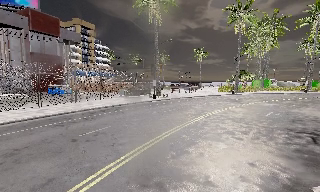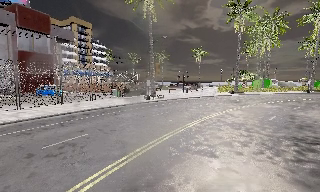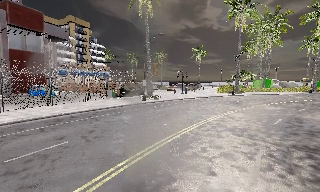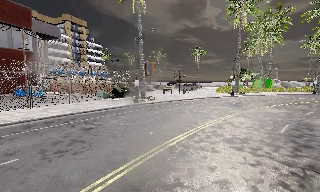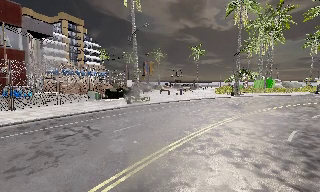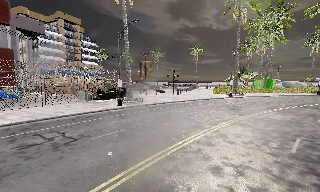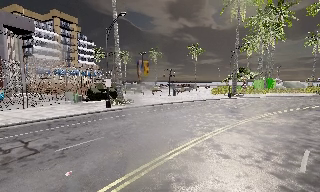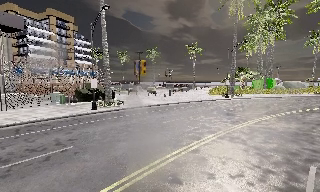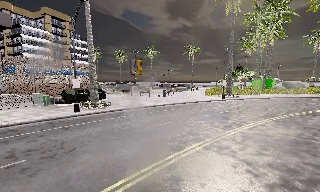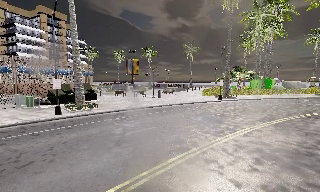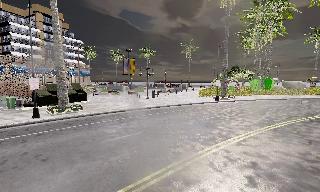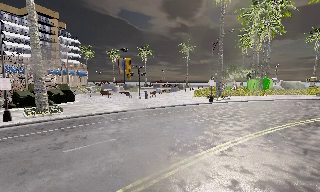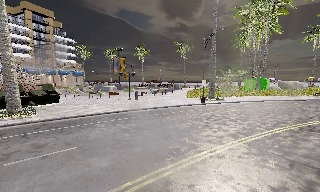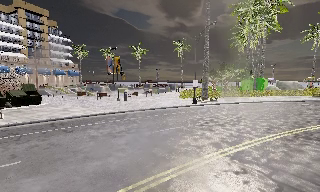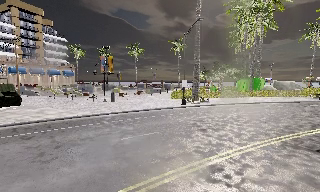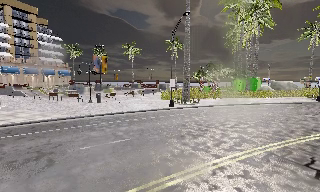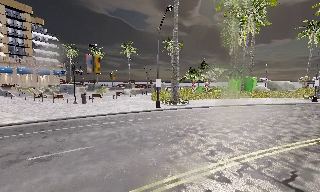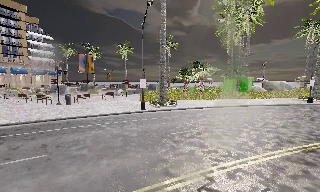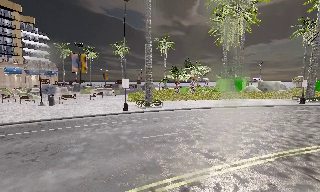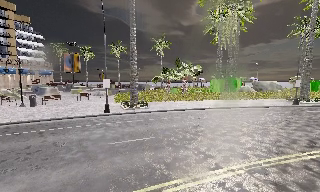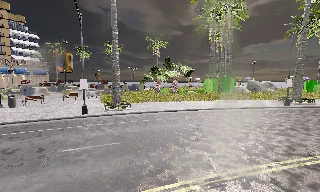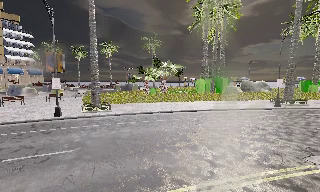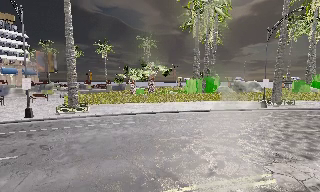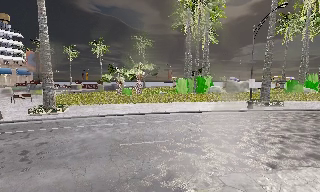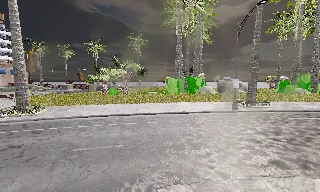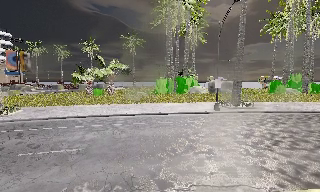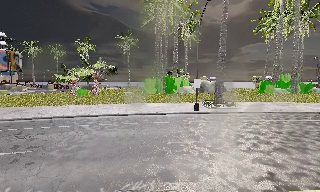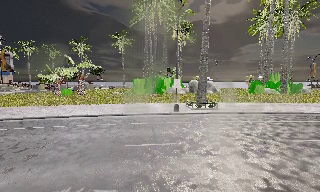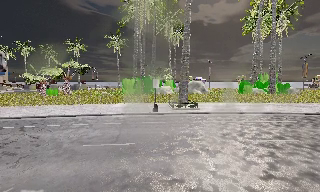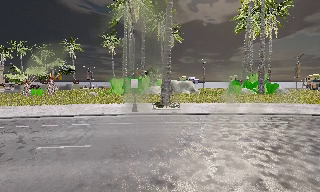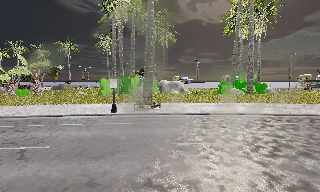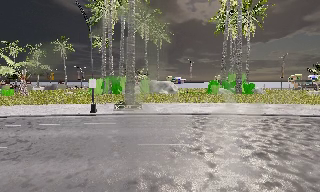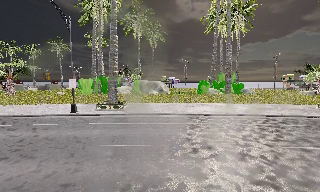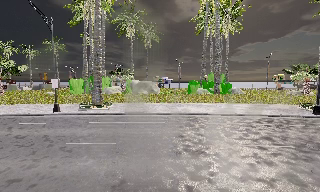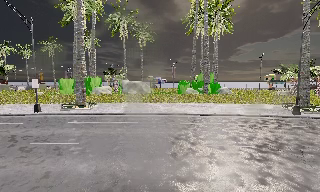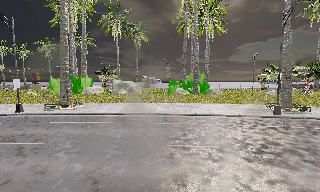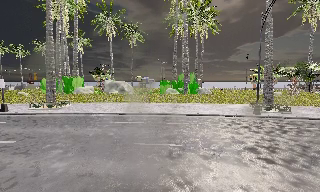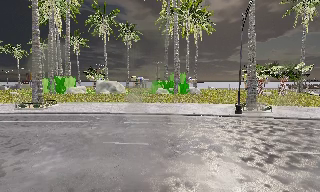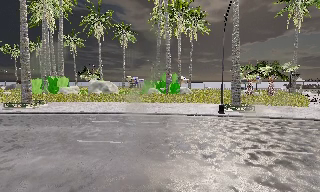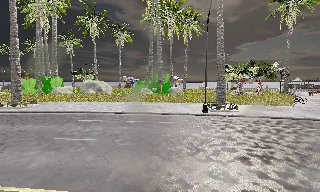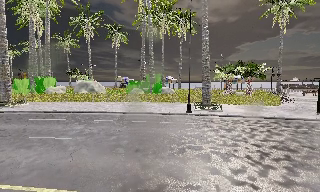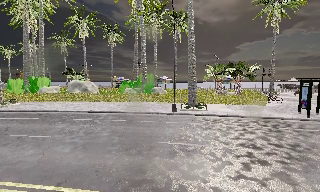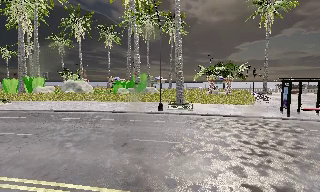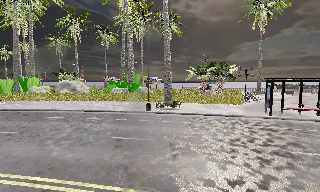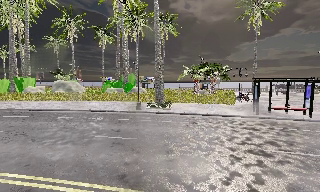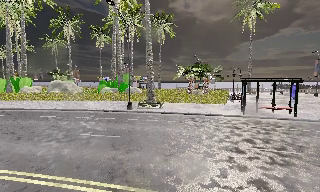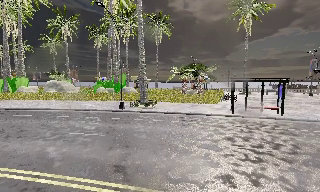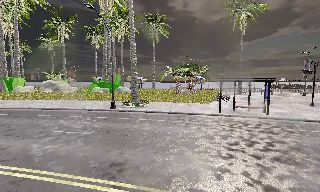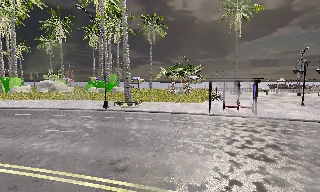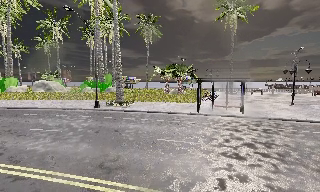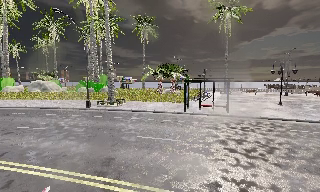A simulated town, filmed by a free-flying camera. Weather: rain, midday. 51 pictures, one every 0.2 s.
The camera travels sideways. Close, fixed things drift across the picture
to the left.
0.0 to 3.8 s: The camera travels forward and to its right, about 30 m, so what stands in front looms larger.
3.8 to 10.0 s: The camera travels to its right, about 40 m, so close, fixed things drift to the left. It loses speed.
The film runs forward here.
